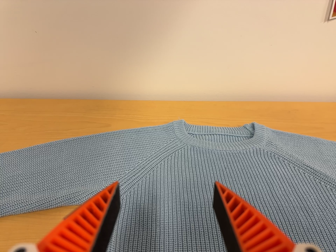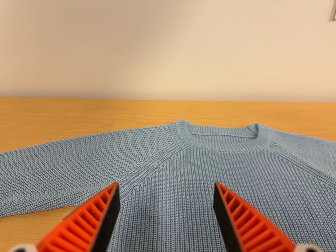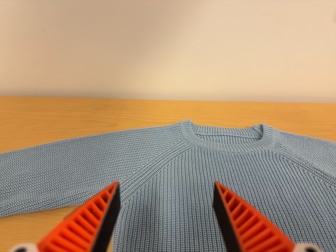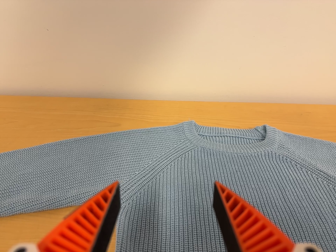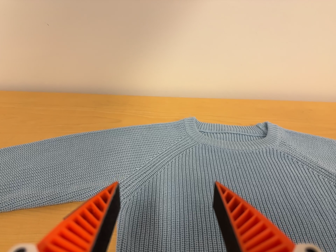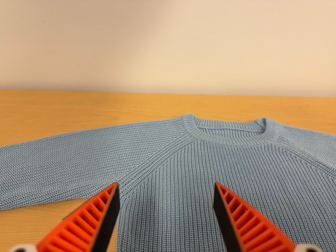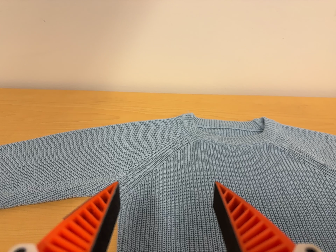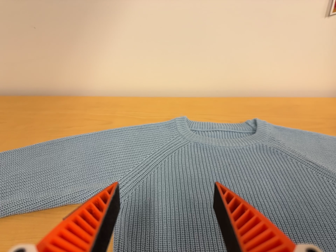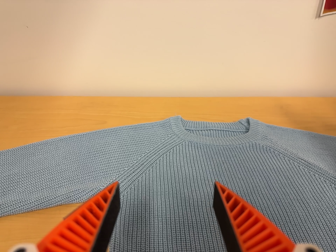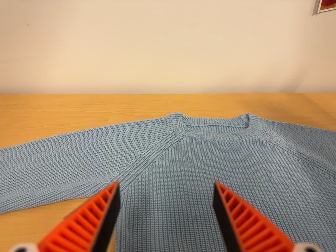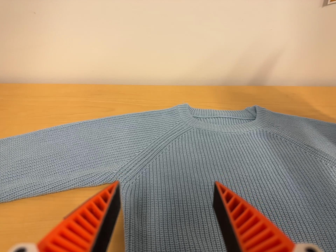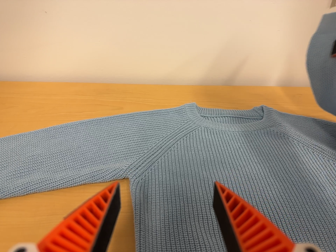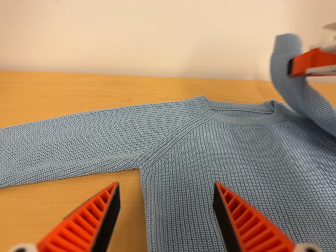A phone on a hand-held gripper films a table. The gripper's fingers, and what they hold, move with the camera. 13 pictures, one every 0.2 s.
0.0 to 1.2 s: The camera shifts only a little, or ends up much as it began.
1.2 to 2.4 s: The camera travels to its left, about 5 cm, so close, fixed things drift to the right.
The film runs forward here.
